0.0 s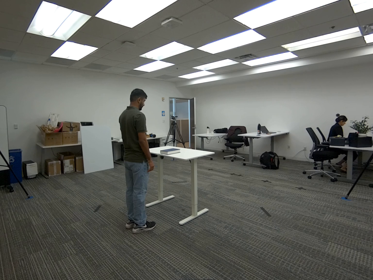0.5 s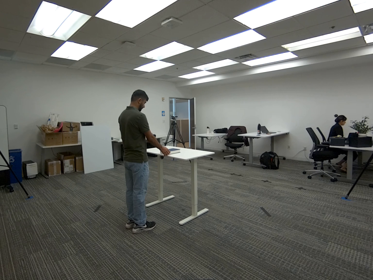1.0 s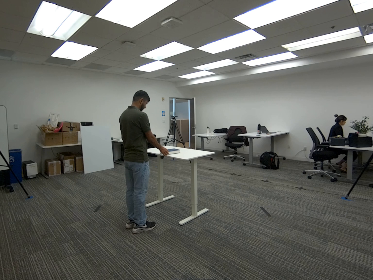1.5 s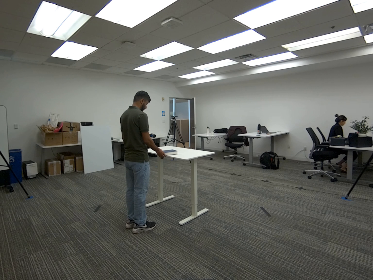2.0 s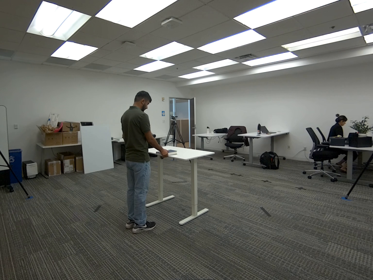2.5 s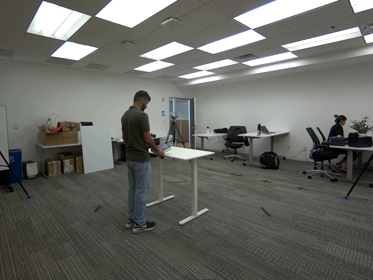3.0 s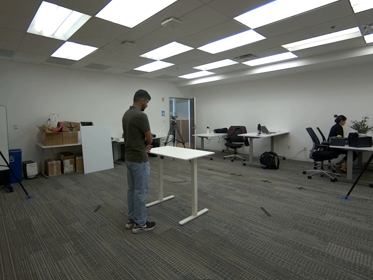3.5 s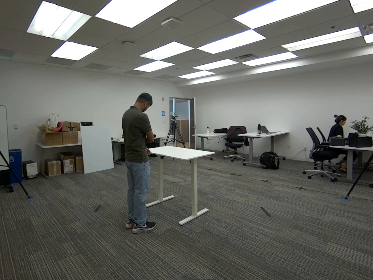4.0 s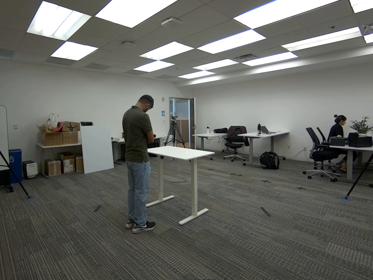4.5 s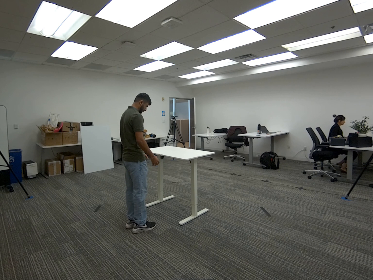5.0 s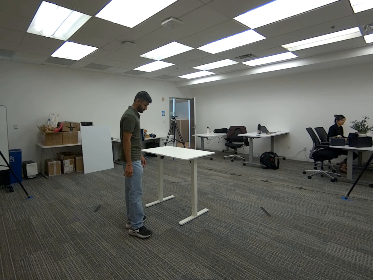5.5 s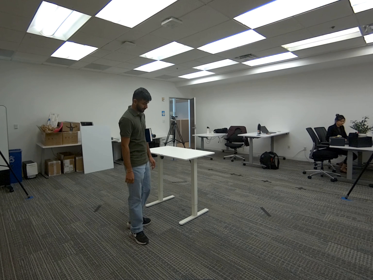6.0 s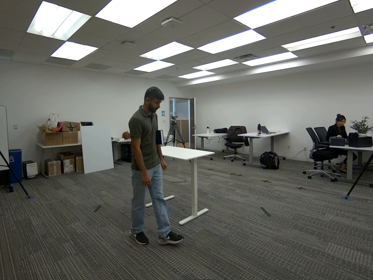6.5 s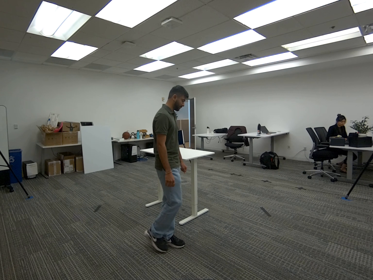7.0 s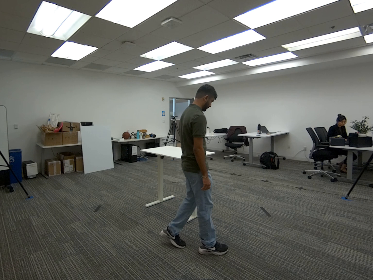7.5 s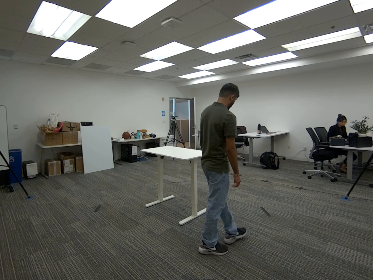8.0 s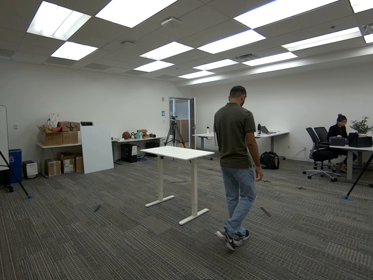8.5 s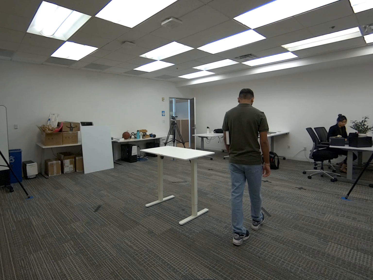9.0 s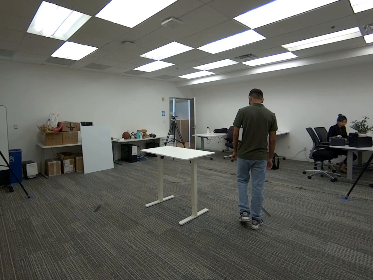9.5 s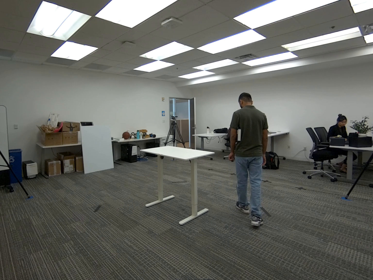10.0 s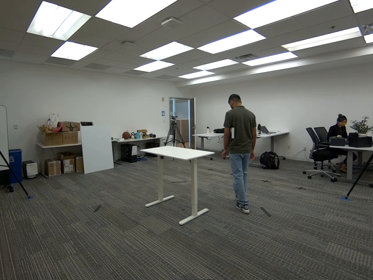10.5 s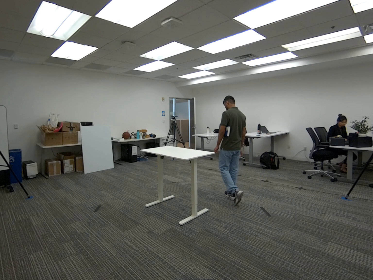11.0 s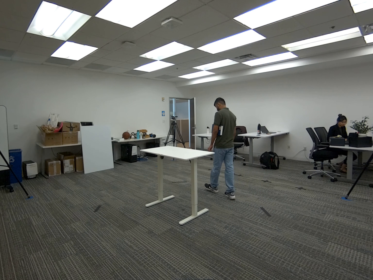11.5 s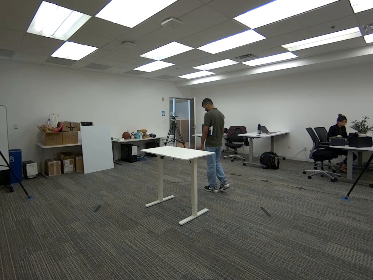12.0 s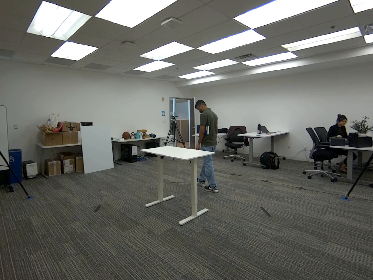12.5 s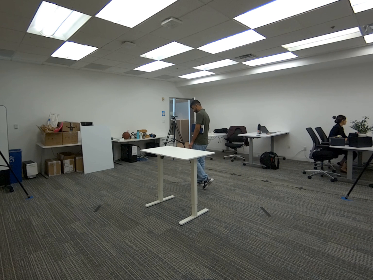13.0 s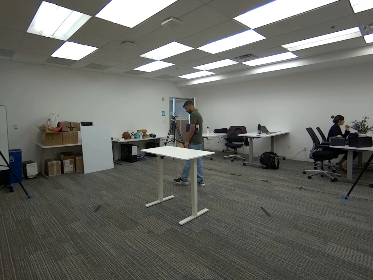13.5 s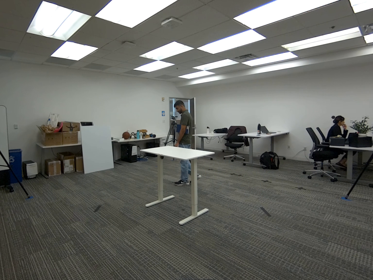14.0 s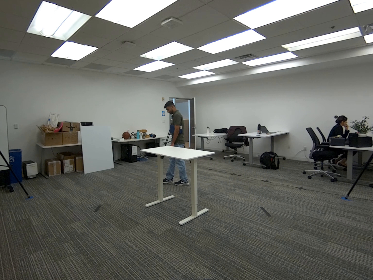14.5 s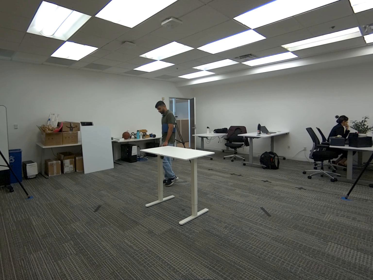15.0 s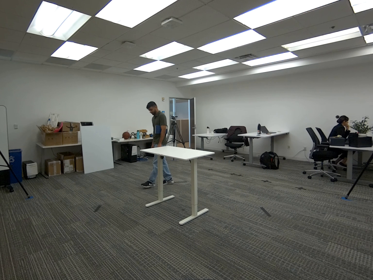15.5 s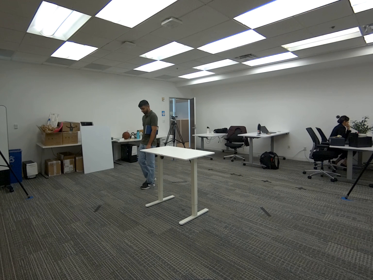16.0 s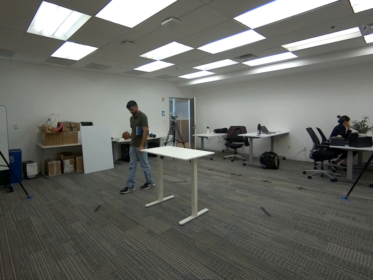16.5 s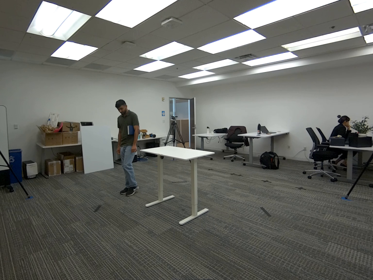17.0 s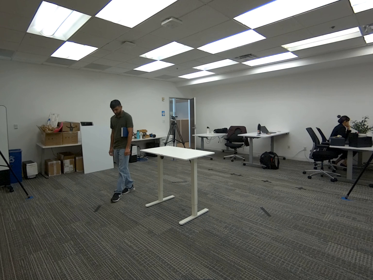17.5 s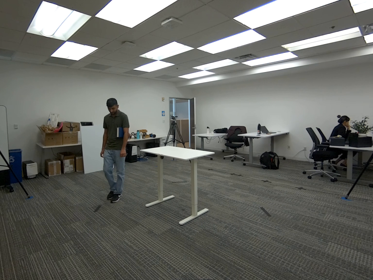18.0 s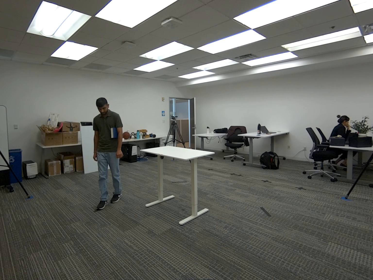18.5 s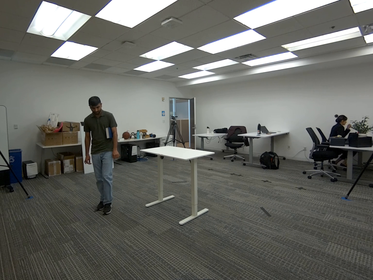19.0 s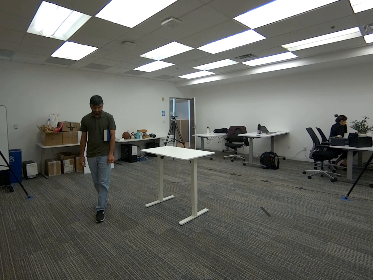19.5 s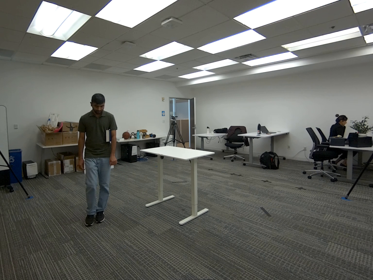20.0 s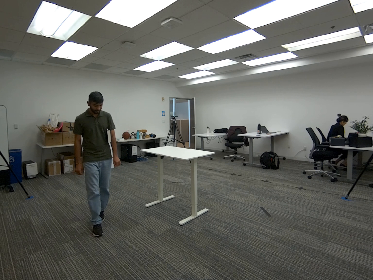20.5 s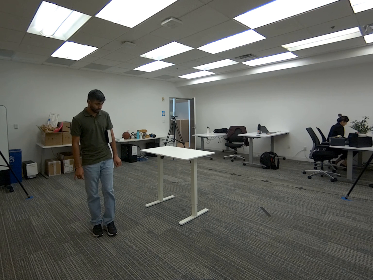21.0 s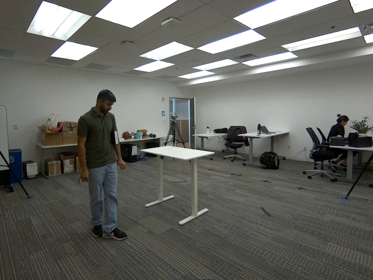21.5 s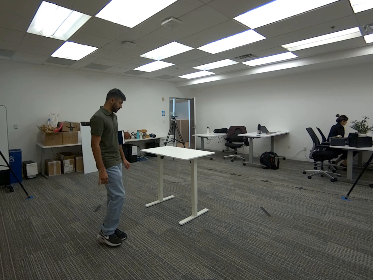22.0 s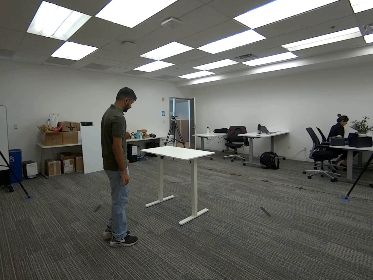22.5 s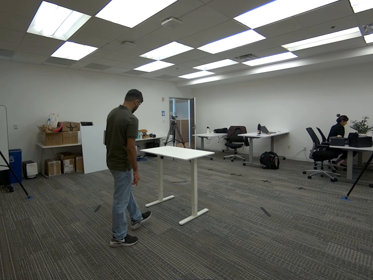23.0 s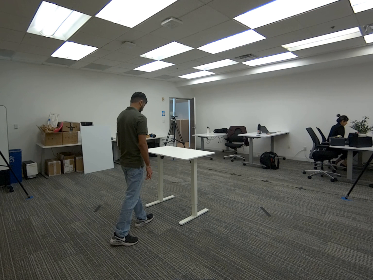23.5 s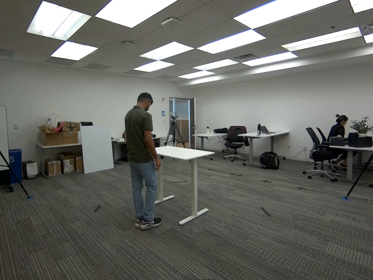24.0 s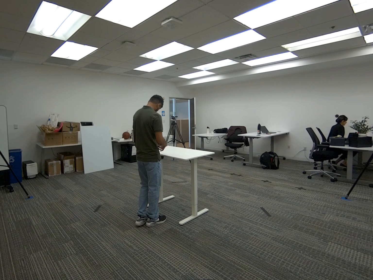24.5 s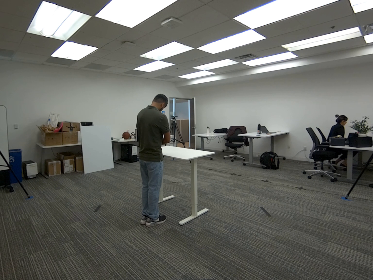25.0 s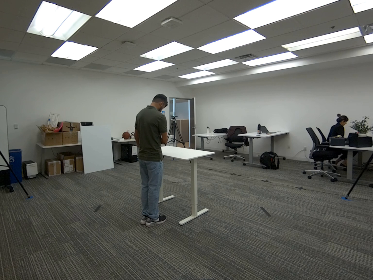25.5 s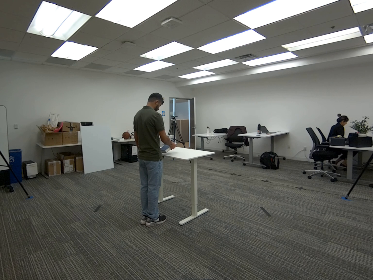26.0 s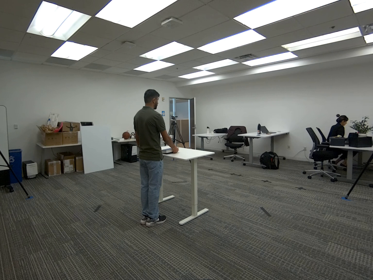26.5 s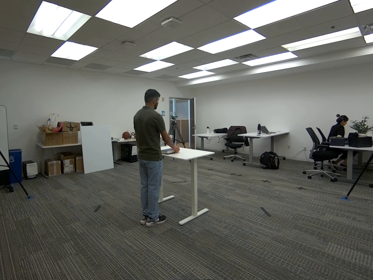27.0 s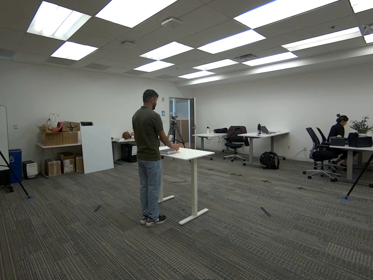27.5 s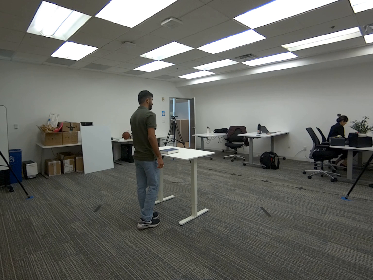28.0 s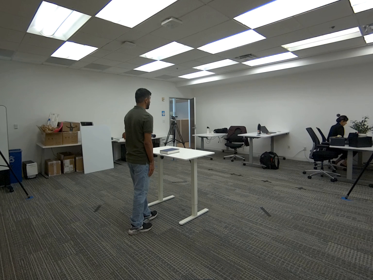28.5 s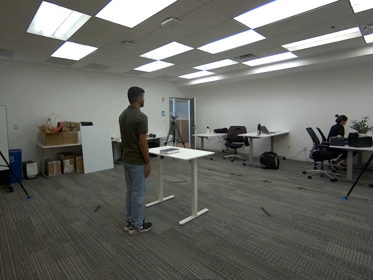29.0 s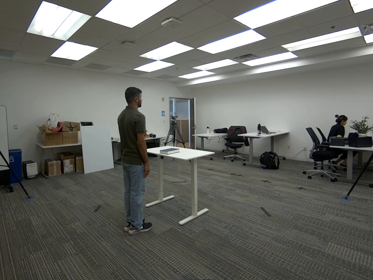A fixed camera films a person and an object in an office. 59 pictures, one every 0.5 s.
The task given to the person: Pick up the dark blue book with your right hand from the white desk and tuck the book under your left arm, walk around and then place the book back to the white desk with your right hand.
